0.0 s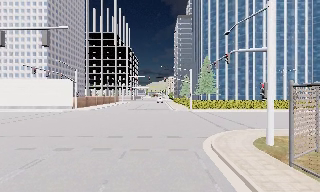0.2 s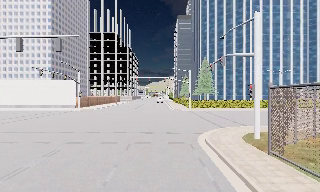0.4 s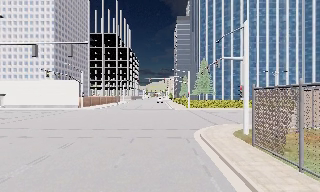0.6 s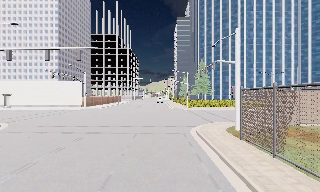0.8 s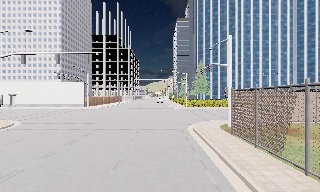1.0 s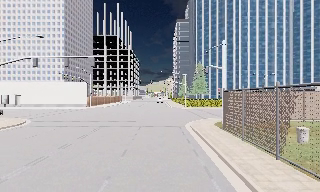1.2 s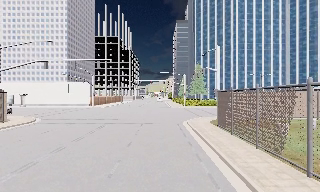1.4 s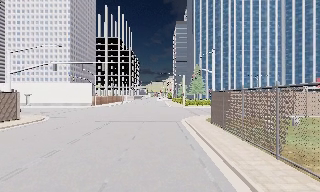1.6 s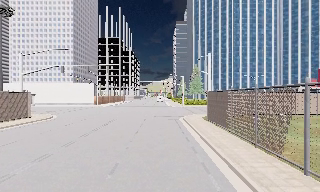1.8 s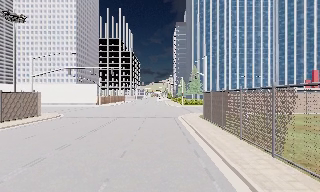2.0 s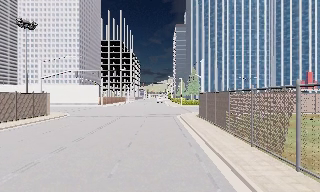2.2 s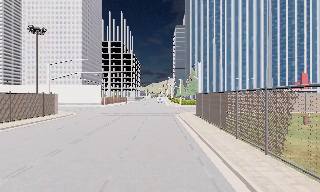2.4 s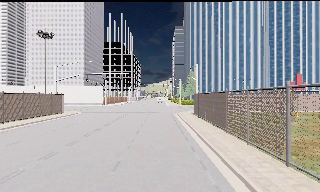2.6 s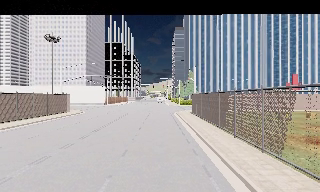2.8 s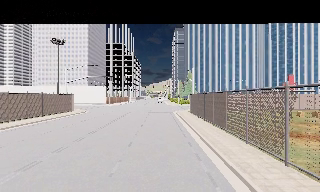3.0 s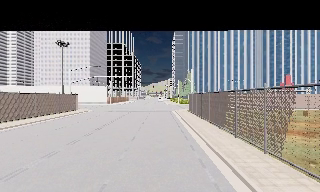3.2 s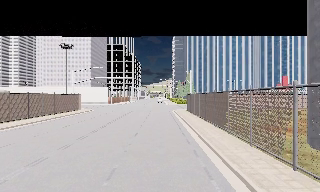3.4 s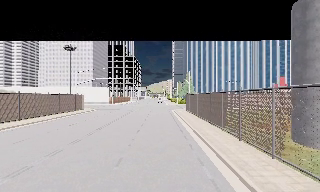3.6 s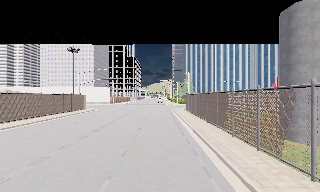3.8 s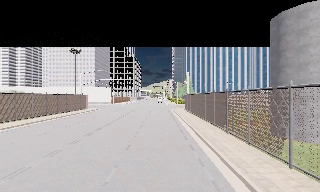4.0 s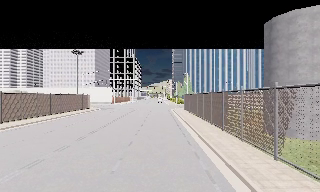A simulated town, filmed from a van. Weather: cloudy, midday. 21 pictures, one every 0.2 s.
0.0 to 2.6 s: The camera travels backward, about 18 m, so what stands in front gets smaller.
2.6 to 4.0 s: The camera travels backward, about 8 m, so what stands in front gets smaller. It loses speed.
The film runs backward here.
